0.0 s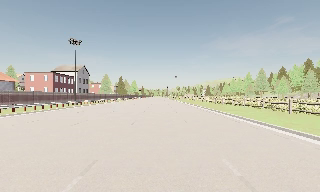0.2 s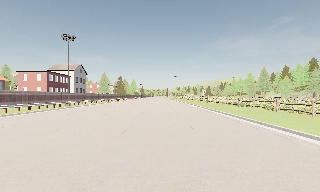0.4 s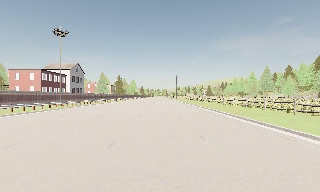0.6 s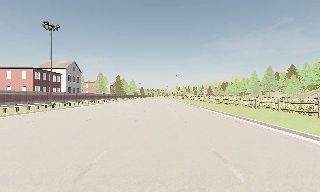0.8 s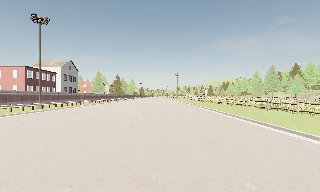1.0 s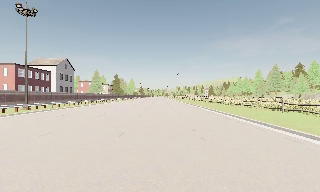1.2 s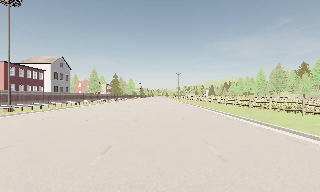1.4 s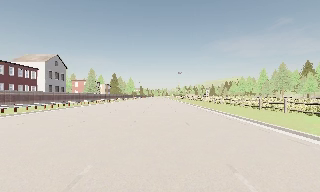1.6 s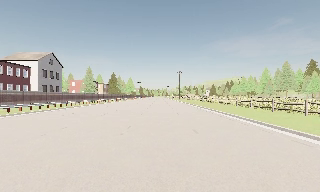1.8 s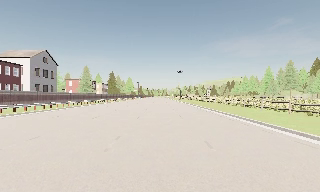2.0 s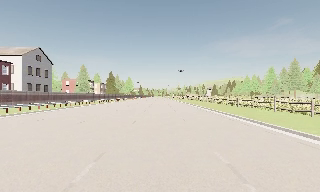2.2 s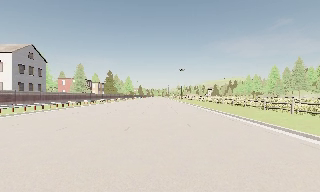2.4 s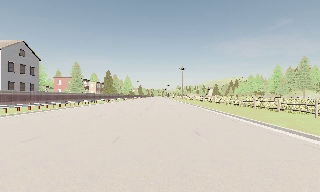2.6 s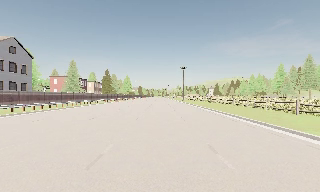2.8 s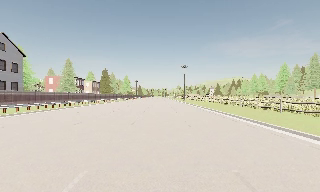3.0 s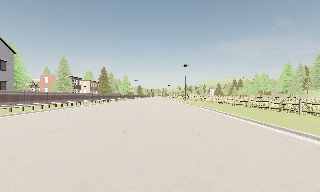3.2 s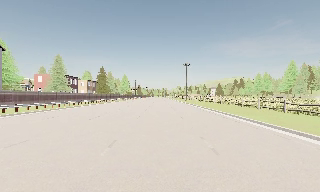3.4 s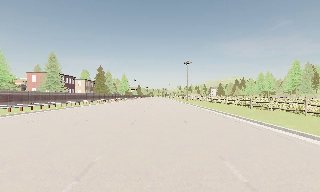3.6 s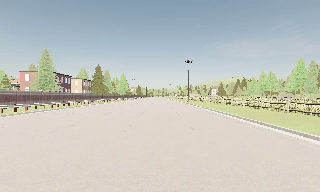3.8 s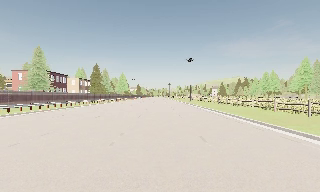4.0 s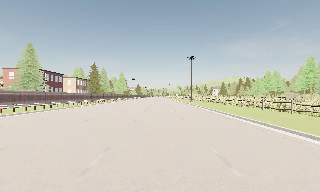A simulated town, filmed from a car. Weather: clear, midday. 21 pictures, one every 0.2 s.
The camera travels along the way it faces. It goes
forward.
0.0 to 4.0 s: The camera travels forward, about 45 m, so what stands in front looms larger.
The film runs forward here.
